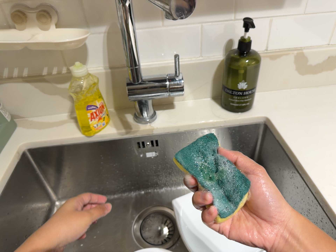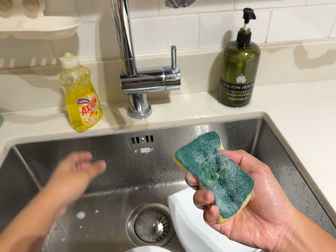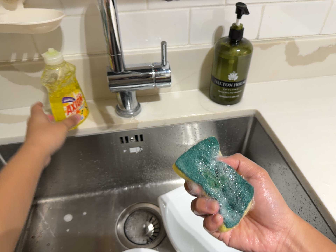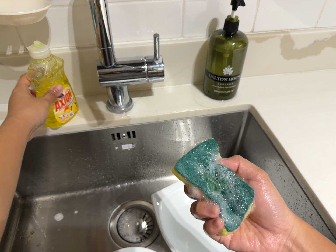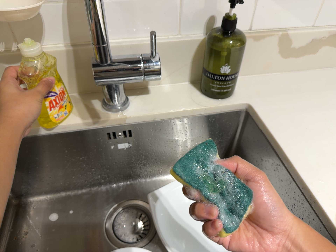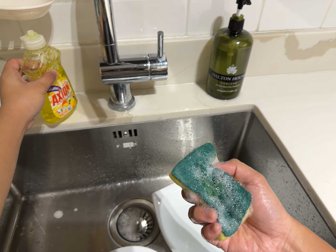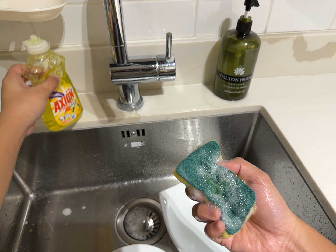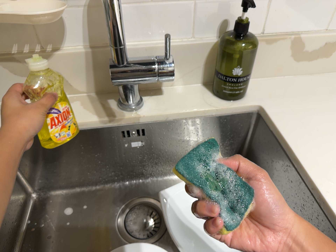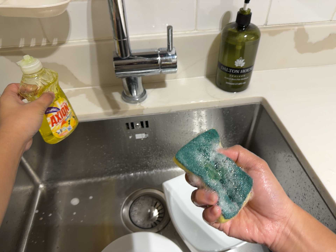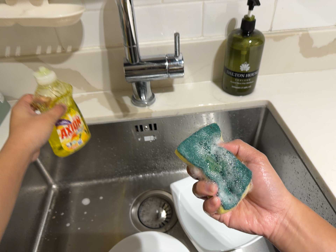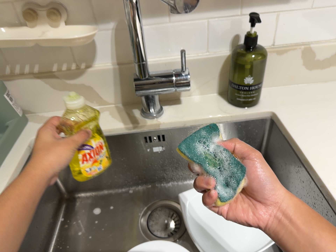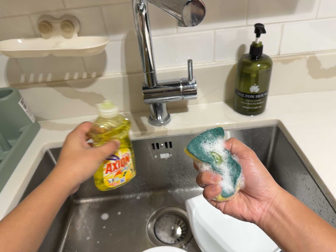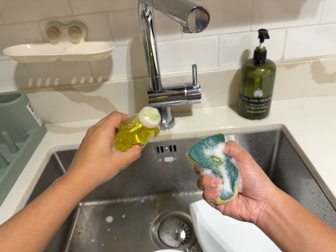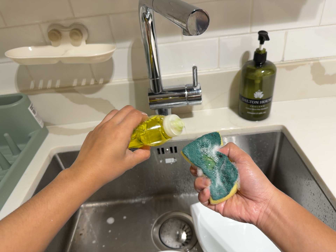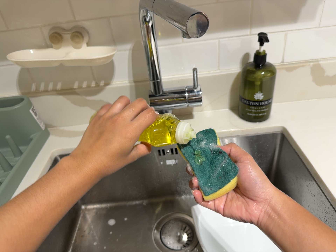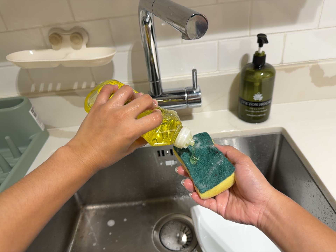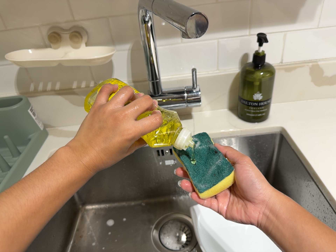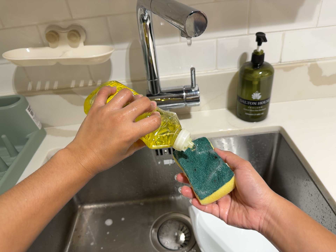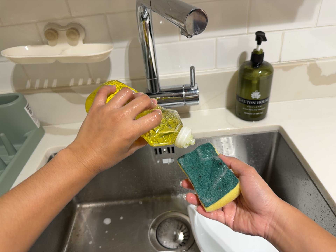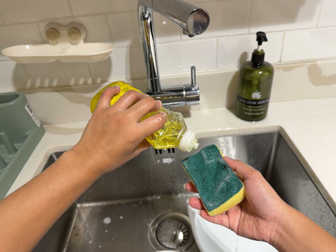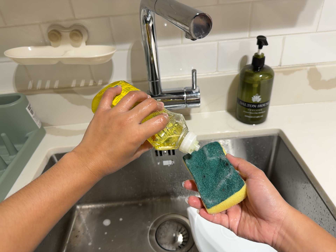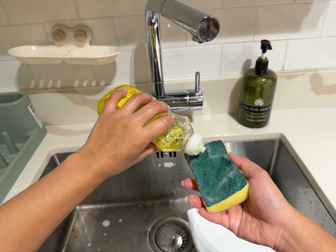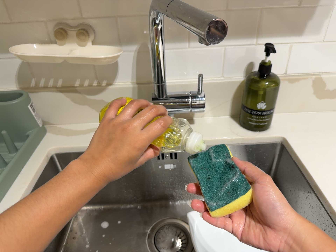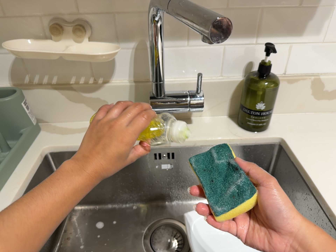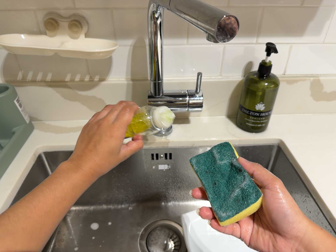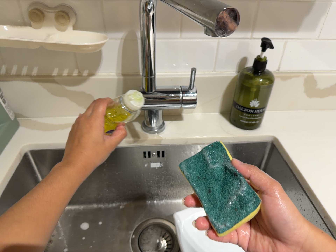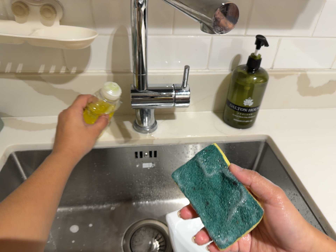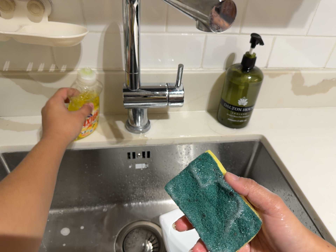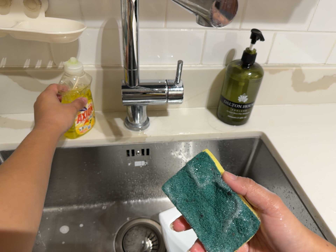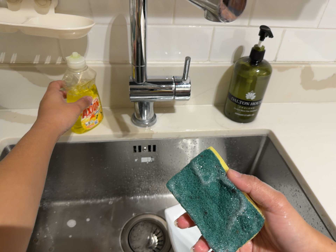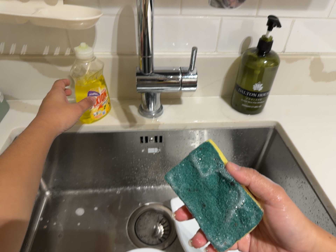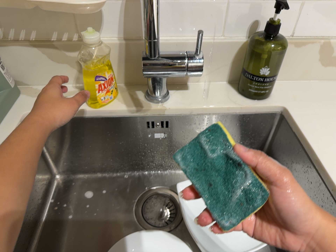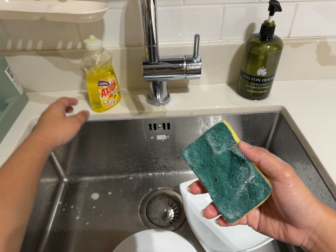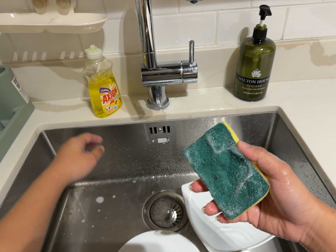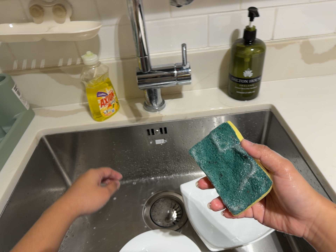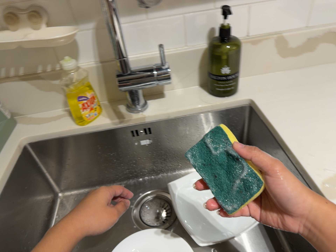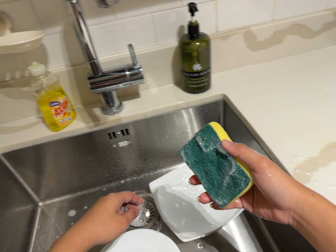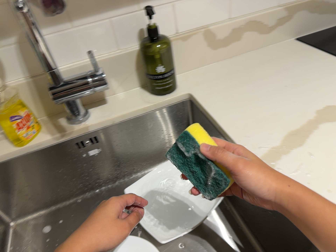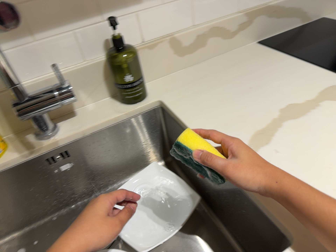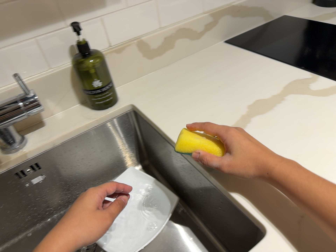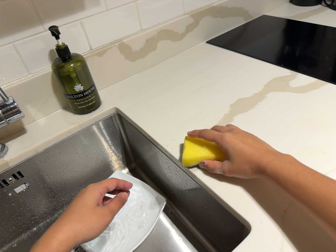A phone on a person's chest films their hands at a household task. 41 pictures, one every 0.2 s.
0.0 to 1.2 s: The camera shifts only a little, or ends up much as it began.
1.2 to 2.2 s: The camera travels backward, about 8 cm, so what stands in front gets smaller.
2.2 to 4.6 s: The camera shifts only a little, or ends up much as it began.
4.6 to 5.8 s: The camera travels forward, about 6 cm, so what stands in front looms larger.
5.8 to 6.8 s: The camera travels backward, about 9 cm, so what stands in front gets smaller.
6.8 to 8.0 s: The camera swings to its right by about 25 degrees, and the scene slides to the left. It travels to its right, about 9 cm, so close, fixed things drift to the left. It rolls about its line of sight by about 25 degrees, and the scene rotates counterclockwise.
The film runs backward here.
